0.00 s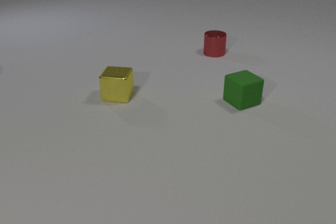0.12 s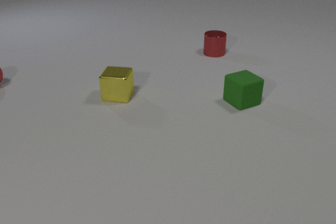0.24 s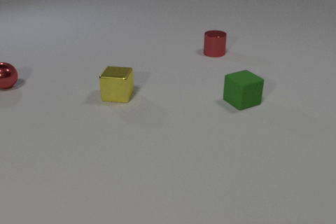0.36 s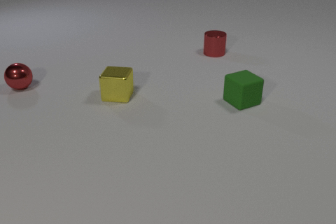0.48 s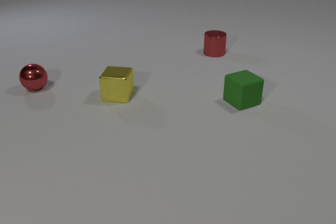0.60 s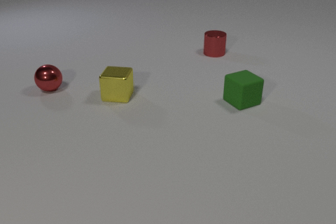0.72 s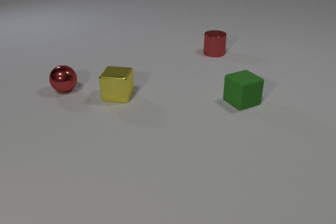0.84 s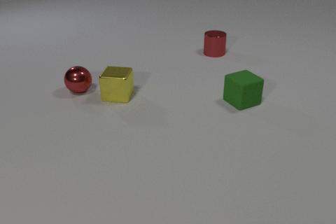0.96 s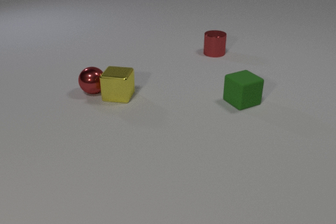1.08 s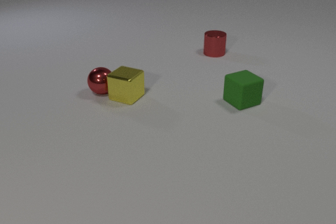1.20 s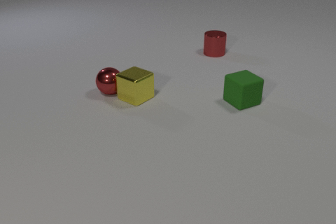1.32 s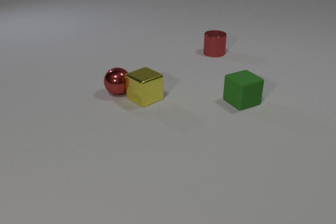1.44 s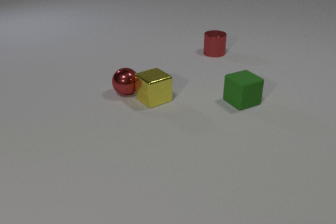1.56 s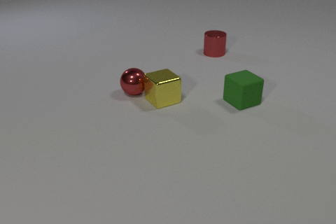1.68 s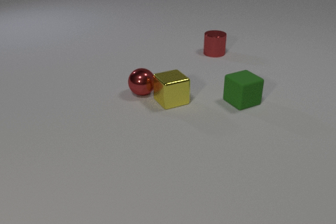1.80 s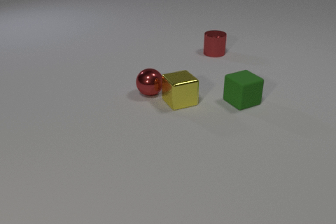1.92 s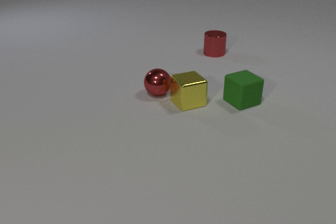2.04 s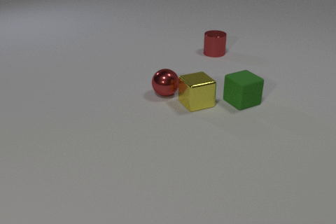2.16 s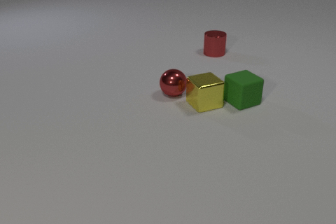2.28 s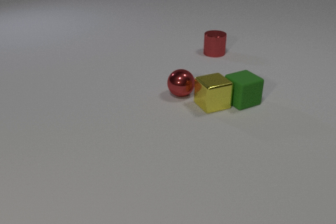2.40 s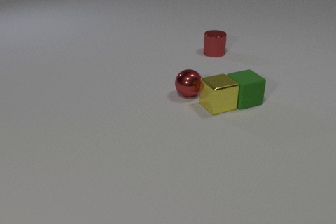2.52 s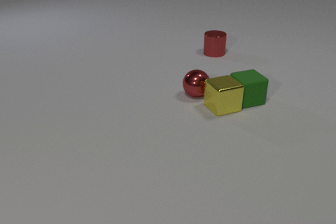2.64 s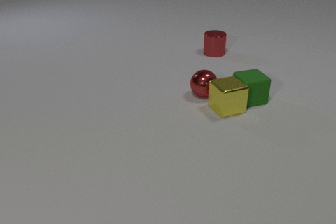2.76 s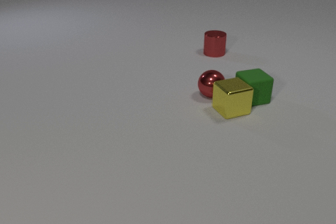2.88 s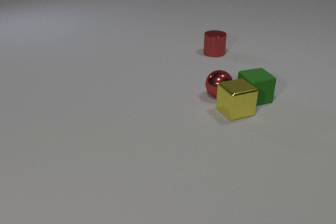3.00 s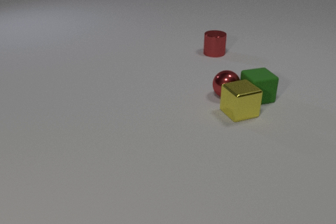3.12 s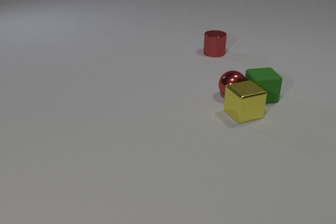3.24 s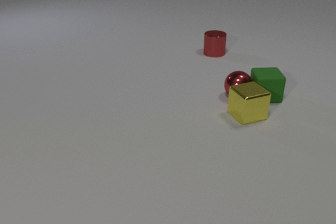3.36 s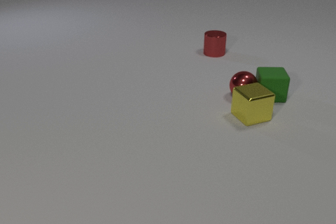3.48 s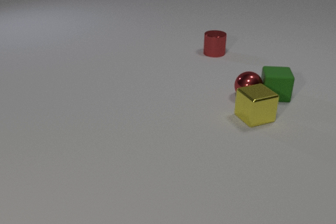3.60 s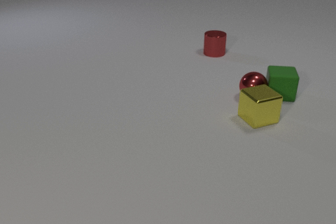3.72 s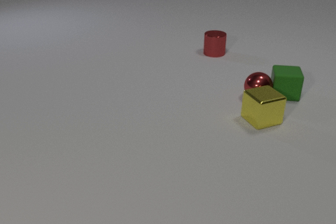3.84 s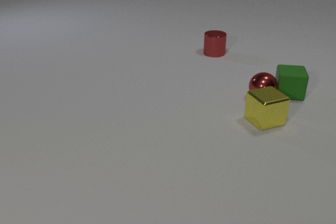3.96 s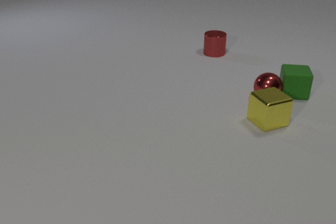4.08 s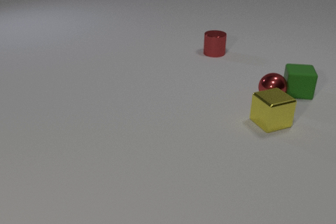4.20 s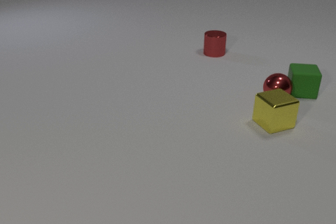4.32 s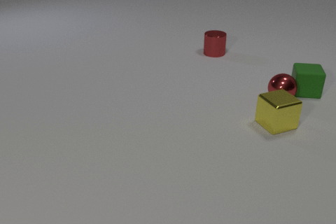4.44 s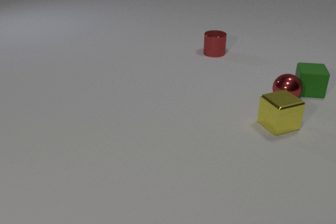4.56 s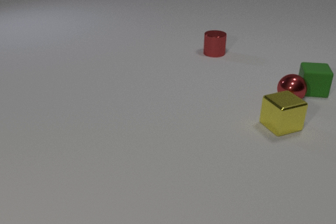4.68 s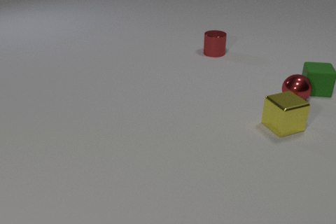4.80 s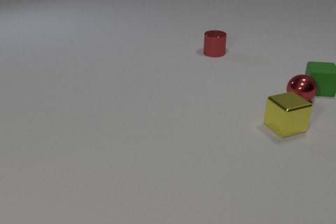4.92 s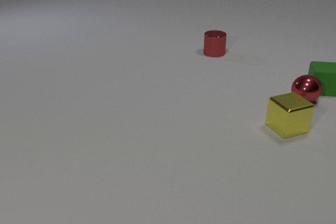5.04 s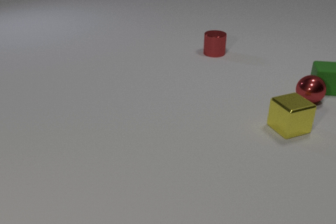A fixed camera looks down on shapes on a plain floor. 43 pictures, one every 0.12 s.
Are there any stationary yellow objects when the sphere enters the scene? yes.
Are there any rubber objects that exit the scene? no.
What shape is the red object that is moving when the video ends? sphere.
0.00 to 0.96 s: The red metal sphere comes in at the left edge, rolls to the right and toward the camera. The red metal sphere and the yellow metal cube collide.
0.96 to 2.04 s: The red metal sphere rolls to the right. The yellow metal cube slides to the right, spins clockwise seen from above by about 60 degrees, its near face sliding to the left.
2.04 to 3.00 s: The red metal sphere rolls to the right. The yellow metal cube slides to the right. The green rubber cube slides to the right and away from the camera. The yellow metal cube and the green rubber cube collide. The red metal sphere and the green rubber cube collide.
3.00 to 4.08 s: The red metal sphere rolls to the right. The yellow metal cube slides to the right and toward the camera. The green rubber cube slides to the right and away from the camera, spins clockwise seen from above by about 30 degrees, its near face sliding to the left.
4.08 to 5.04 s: The red metal sphere rolls to the right. The yellow metal cube slides to the right. The green rubber cube slides to the right and away from the camera.
